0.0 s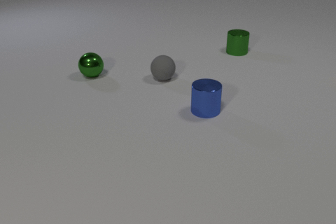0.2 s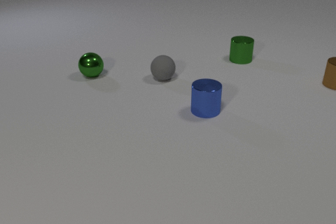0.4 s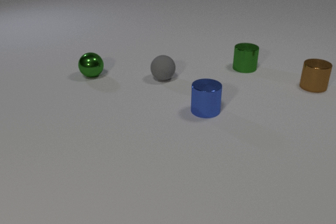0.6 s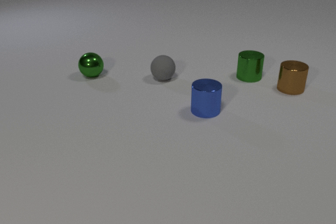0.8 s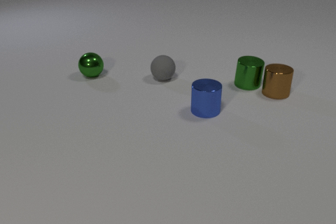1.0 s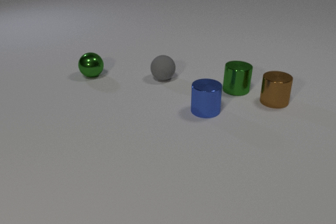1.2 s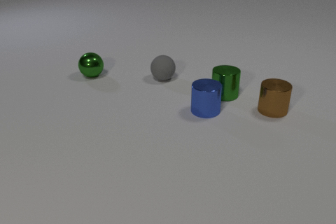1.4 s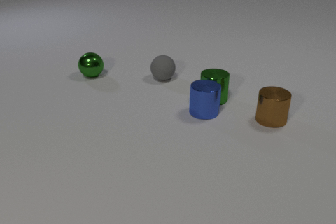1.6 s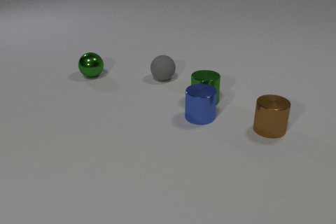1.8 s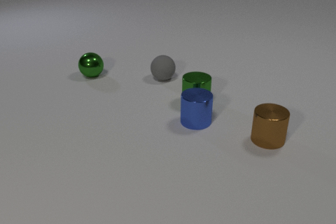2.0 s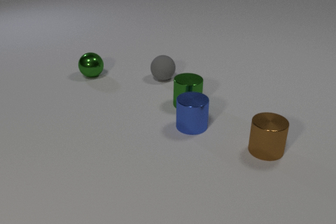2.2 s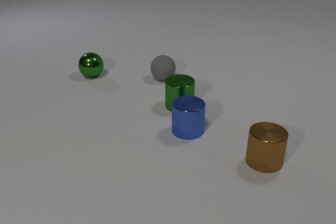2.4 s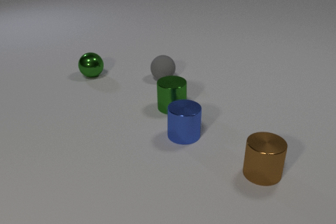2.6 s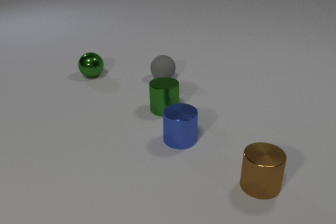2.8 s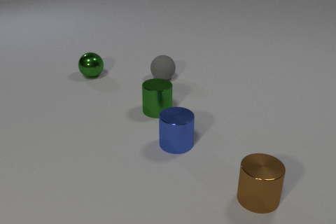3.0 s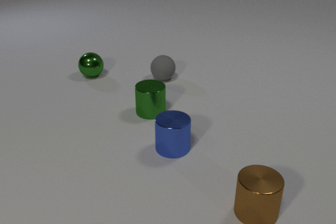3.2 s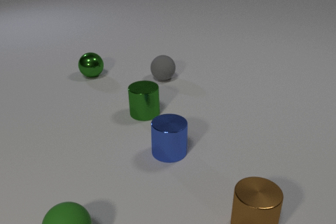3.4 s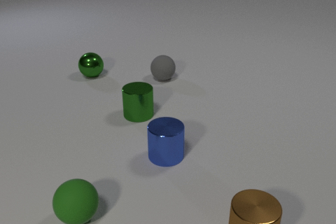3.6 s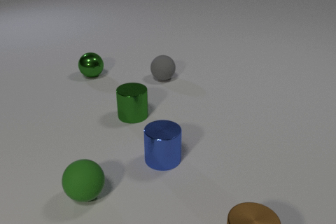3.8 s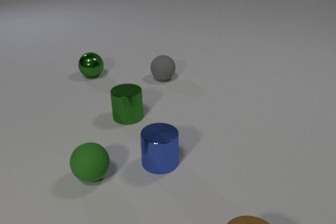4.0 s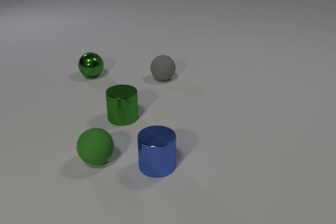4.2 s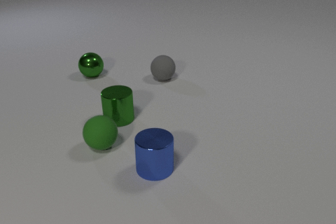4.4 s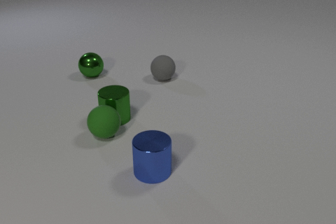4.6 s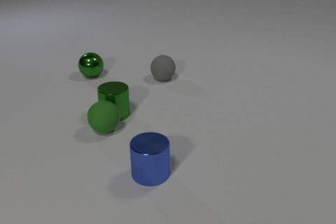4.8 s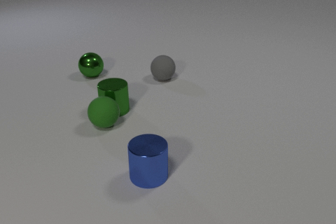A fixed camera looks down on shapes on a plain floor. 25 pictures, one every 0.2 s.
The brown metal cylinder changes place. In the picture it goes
toward the camera.
The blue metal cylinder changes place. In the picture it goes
toward the camera.
0.0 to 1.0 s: The brown metal cylinder comes in at the right edge, slides toward the camera and to the left. The green metal cylinder slides toward the camera. The brown metal cylinder and the green metal cylinder collide.
1.0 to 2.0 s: The brown metal cylinder slides toward the camera. The green metal cylinder slides to the left and toward the camera. The blue metal cylinder slides toward the camera and to the left. The green metal cylinder and the blue metal cylinder collide.
2.0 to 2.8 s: The brown metal cylinder slides toward the camera. The green metal cylinder slides to the left and toward the camera. The blue metal cylinder slides toward the camera and to the left.
2.8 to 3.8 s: The brown metal cylinder slides toward the camera. The green metal cylinder slides to the left. The blue metal cylinder slides toward the camera and to the left. The green rubber sphere comes in at the bottom edge, rolls away from the camera.
3.8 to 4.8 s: The brown metal cylinder leaves at the bottom edge. The green metal cylinder slides away from the camera and to the left. The blue metal cylinder slides toward the camera and to the left. The green rubber sphere rolls away from the camera. The green metal cylinder and the green rubber sphere collide.
What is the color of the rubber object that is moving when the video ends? green.
What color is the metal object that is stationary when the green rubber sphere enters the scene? green.
How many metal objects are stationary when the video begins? 2.
